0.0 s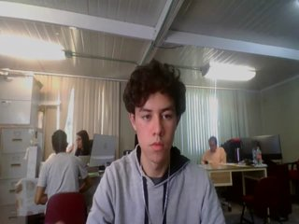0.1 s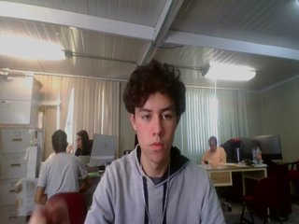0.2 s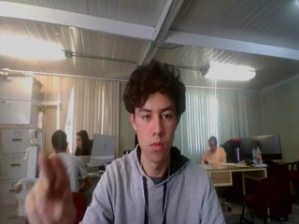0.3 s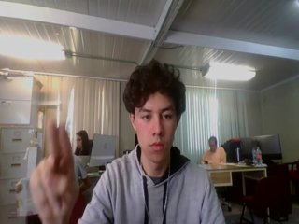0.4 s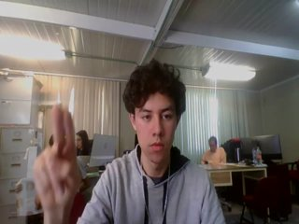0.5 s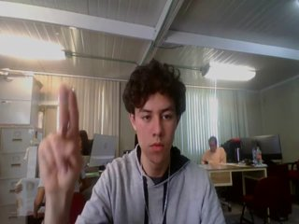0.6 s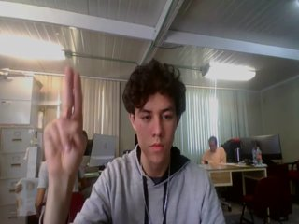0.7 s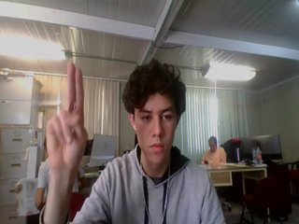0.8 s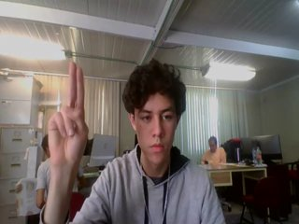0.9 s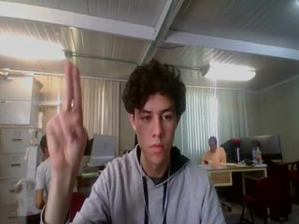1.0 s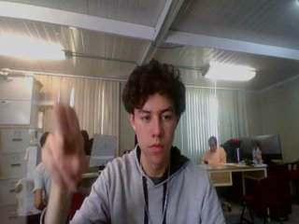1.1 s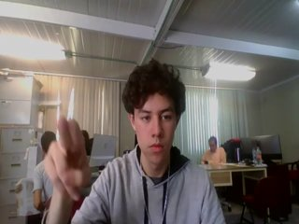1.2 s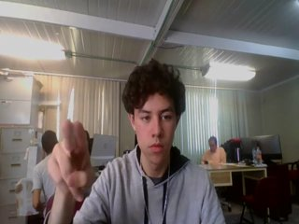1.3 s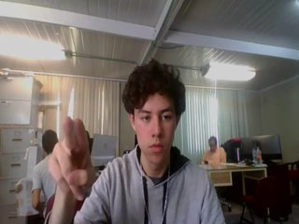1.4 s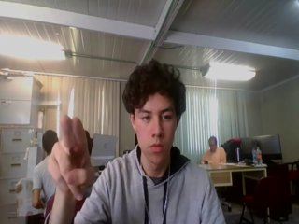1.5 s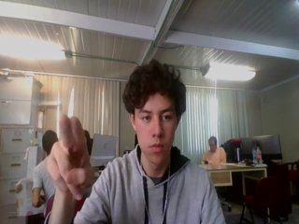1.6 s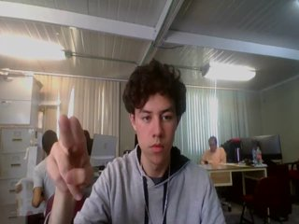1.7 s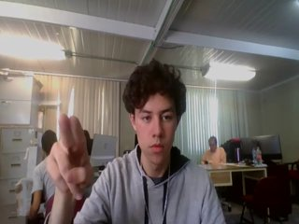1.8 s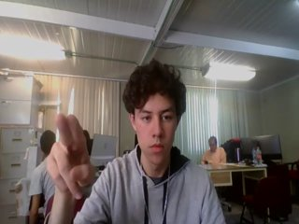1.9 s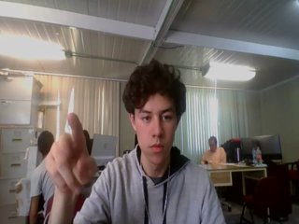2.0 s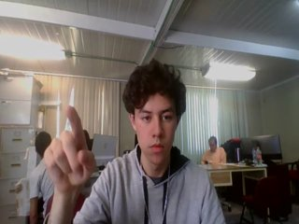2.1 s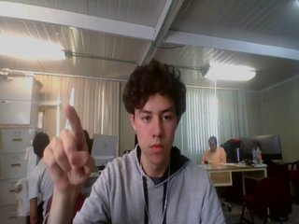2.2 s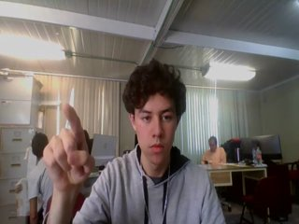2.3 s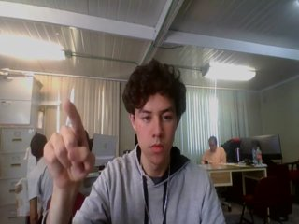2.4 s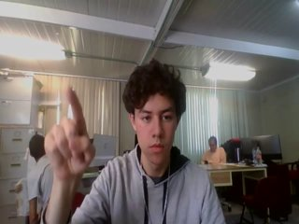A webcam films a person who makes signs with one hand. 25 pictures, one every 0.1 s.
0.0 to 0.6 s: Non-gesture.
0.7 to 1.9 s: Click with two fingers.
2.0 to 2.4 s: Pointing with one finger.
